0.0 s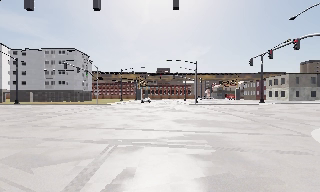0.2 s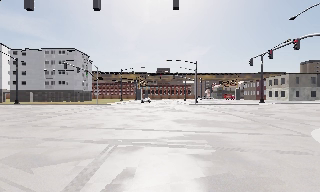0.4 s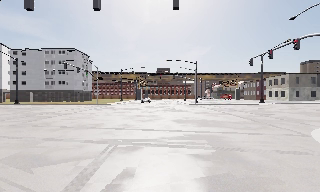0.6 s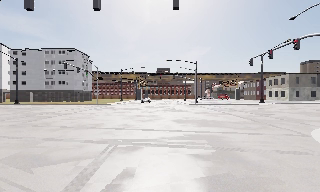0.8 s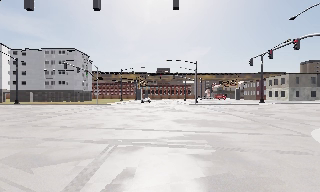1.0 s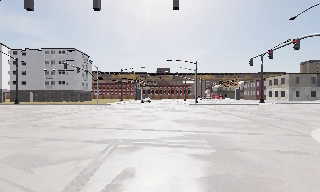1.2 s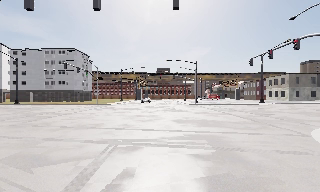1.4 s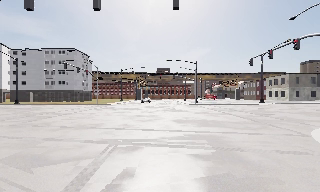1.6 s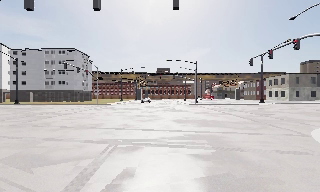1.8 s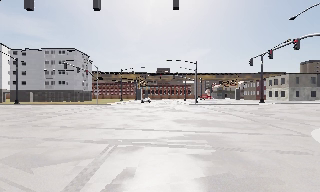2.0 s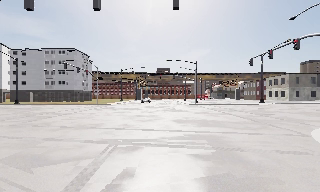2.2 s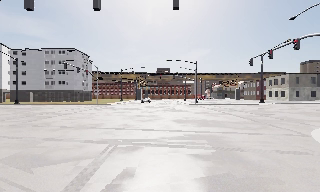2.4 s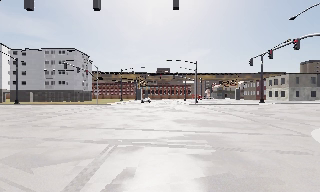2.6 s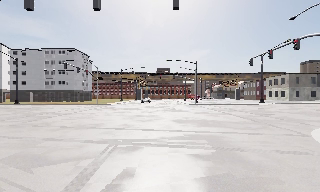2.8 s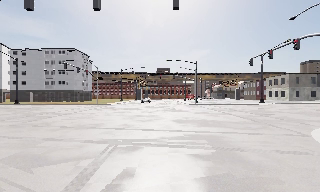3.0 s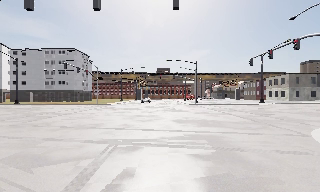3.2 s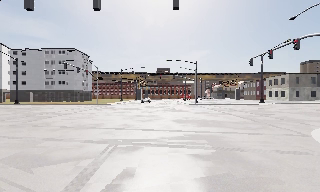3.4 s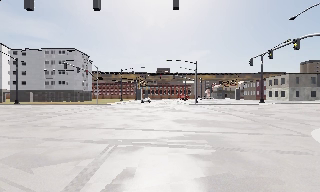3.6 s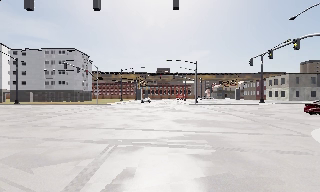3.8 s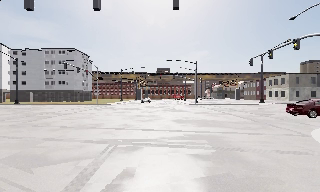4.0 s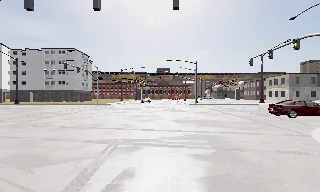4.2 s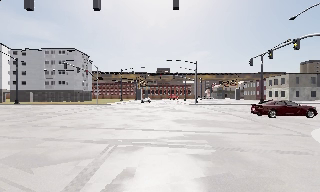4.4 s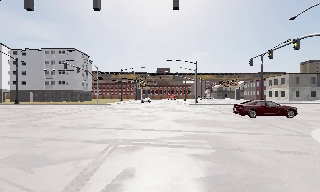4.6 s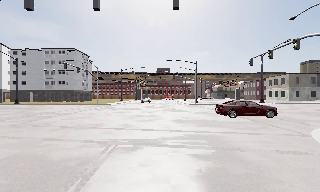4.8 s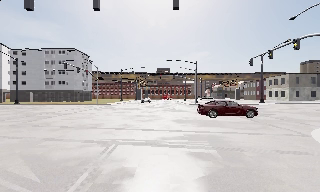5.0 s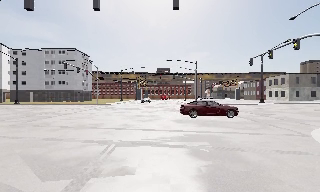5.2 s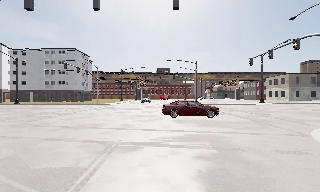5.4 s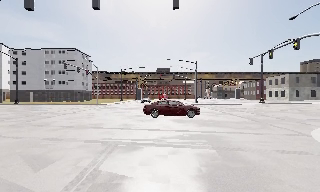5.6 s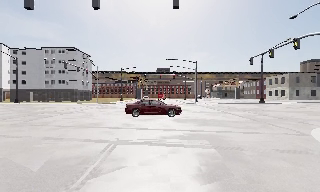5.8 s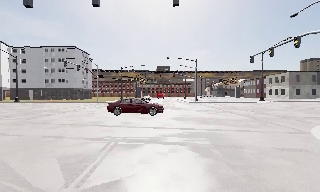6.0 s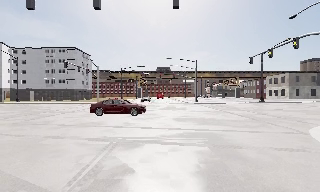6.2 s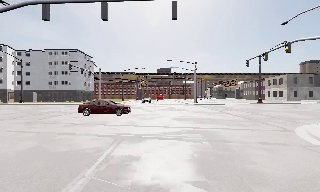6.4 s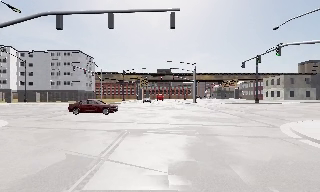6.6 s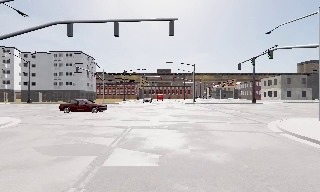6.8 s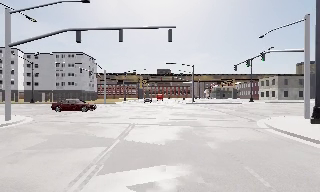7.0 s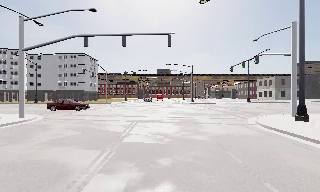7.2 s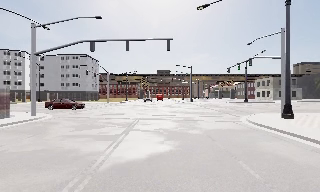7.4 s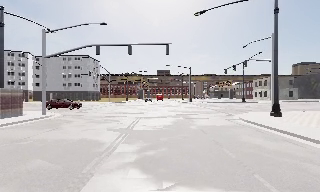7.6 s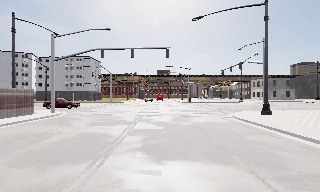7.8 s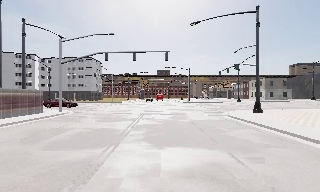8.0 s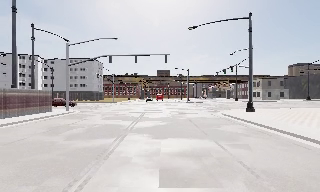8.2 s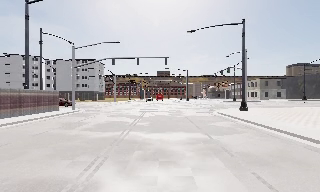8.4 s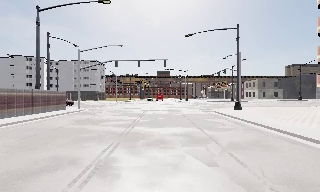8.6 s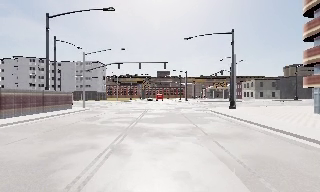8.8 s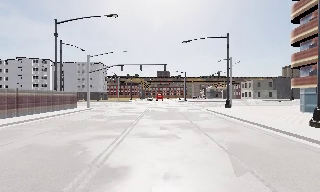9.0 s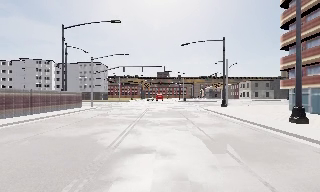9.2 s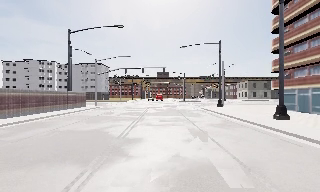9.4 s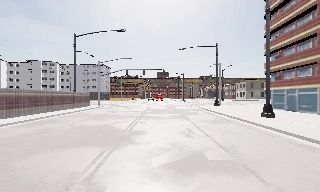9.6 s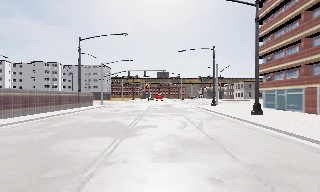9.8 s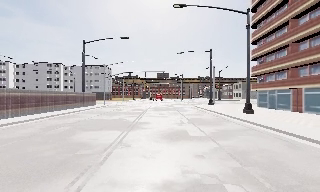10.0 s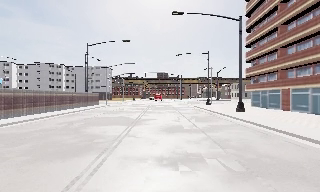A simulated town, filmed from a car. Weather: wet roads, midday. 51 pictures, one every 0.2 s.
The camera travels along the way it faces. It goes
backward.
0.0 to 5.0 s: The camera keeps its place and its aim.
5.0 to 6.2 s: The camera travels backward, about 1 m, so what stands in front gets smaller. It gains speed.
6.2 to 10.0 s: The camera travels backward, about 25 m, so what stands in front gets smaller.
The film runs backward here.
